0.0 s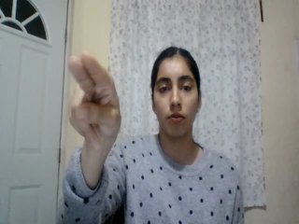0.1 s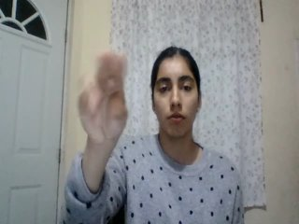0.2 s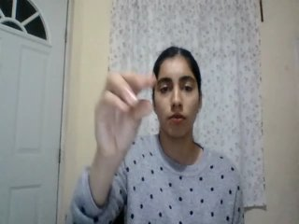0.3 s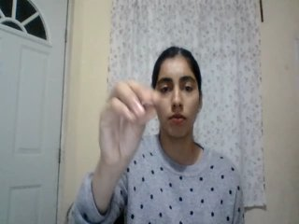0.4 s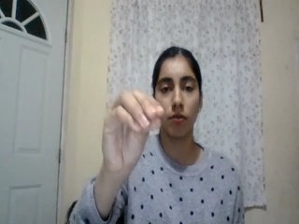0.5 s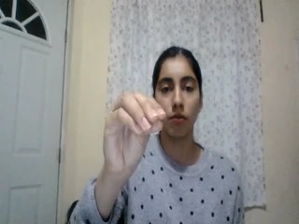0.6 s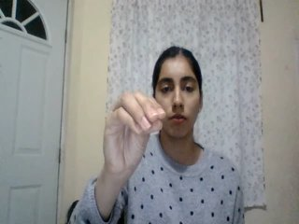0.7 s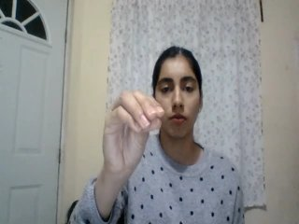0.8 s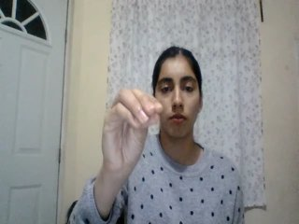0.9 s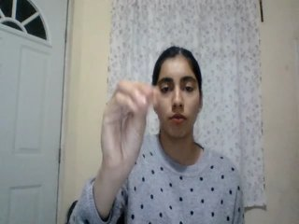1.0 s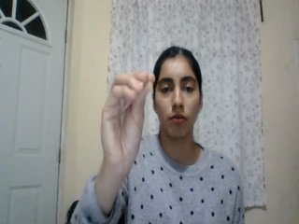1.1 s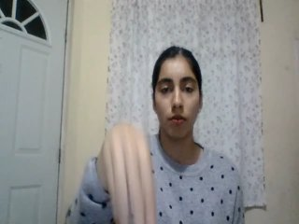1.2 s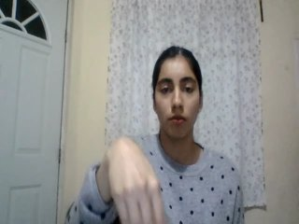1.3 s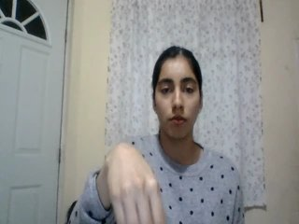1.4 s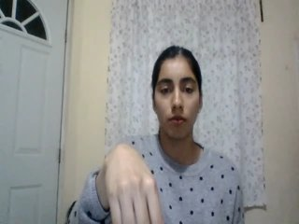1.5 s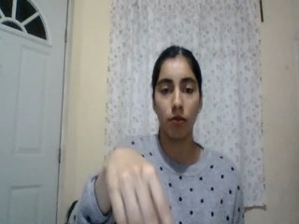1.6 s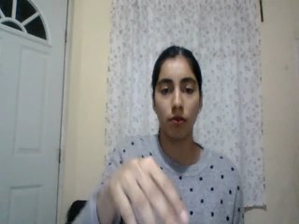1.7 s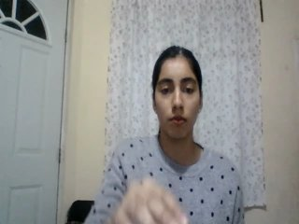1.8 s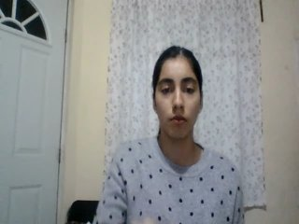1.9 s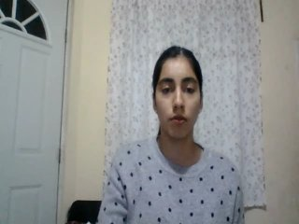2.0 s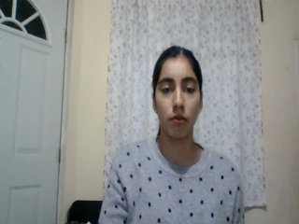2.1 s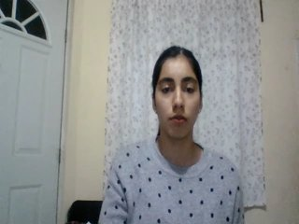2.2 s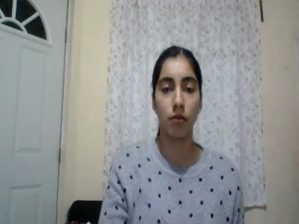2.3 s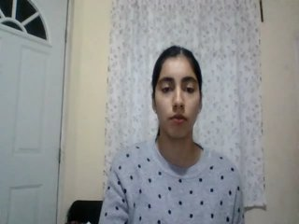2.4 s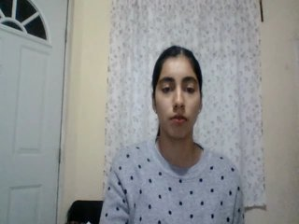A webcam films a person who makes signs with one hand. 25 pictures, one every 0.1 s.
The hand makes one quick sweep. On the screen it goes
downward.
0.2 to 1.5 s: On the screen the hand sweeps downward. The name of the sign: Throw down.
1.6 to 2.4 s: Non-gesture.
